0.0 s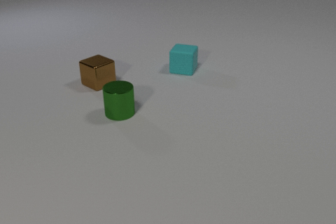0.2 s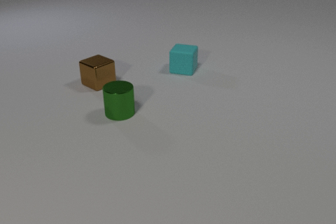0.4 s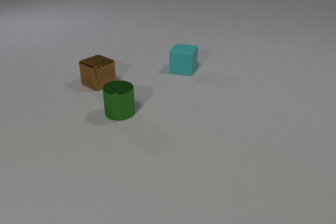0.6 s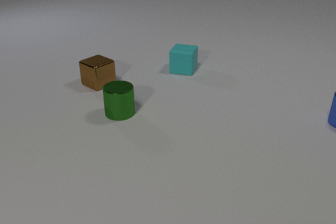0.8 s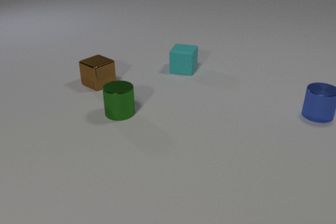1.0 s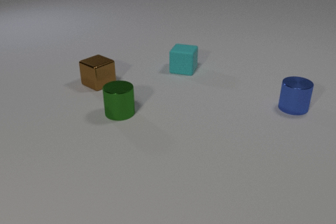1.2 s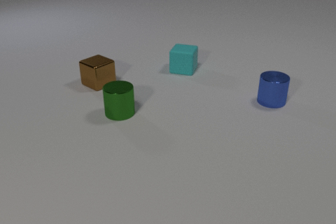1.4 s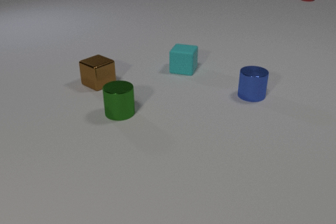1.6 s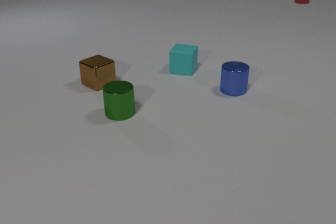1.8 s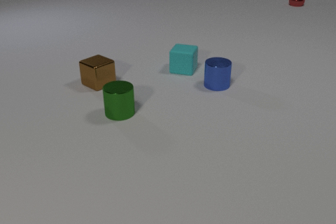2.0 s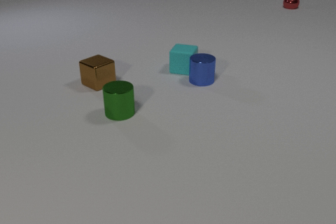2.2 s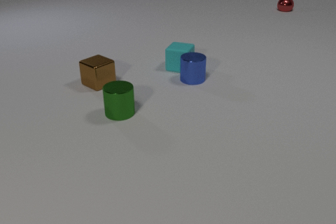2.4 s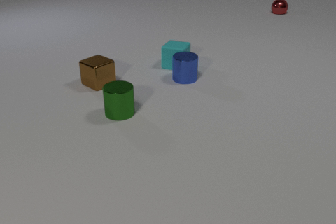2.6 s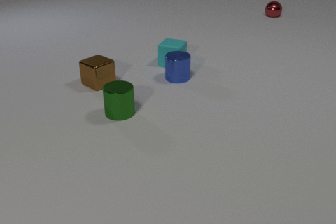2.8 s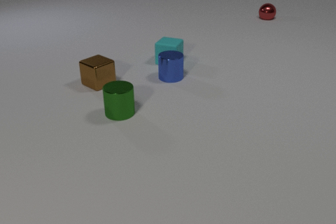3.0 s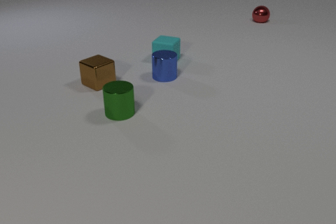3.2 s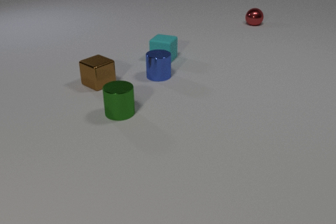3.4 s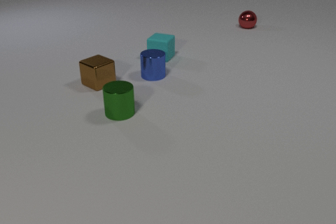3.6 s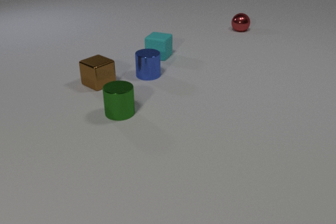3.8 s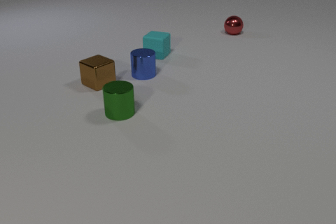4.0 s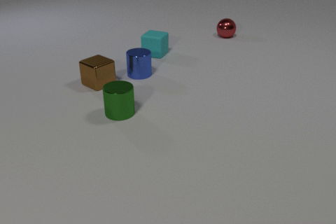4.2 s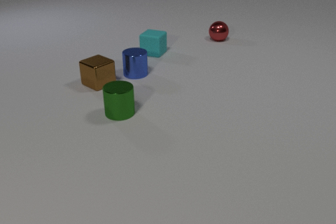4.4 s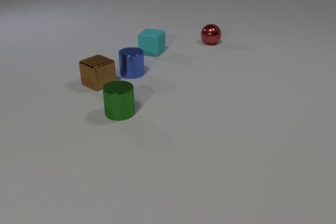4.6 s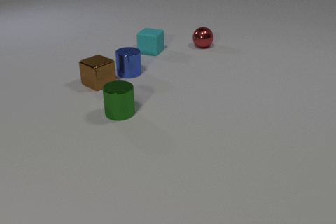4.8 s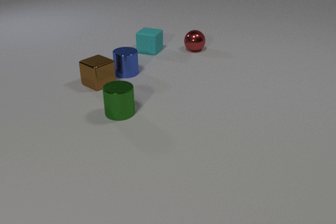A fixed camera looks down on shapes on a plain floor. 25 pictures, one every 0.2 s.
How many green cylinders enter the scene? 0.
How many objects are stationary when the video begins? 3.
What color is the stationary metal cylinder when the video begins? green.
0.0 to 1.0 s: The blue metal cylinder comes in at the right edge, slides to the left.
1.0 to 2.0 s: The blue metal cylinder slides to the left and away from the camera. The red metal sphere comes in at the top edge, rolls toward the camera and to the left.
2.0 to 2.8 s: The blue metal cylinder slides to the left. The cyan rubber cube slides away from the camera and to the left. The red metal sphere rolls toward the camera and to the left. The blue metal cylinder and the cyan rubber cube collide.
2.8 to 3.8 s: The blue metal cylinder slides to the left. The cyan rubber cube slides away from the camera and to the left. The red metal sphere rolls toward the camera and to the left.
3.8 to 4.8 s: The blue metal cylinder slides to the left. The cyan rubber cube slides away from the camera and to the left. The red metal sphere rolls toward the camera and to the left.
